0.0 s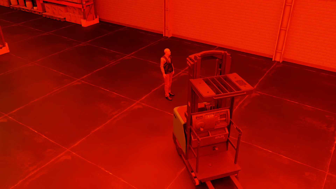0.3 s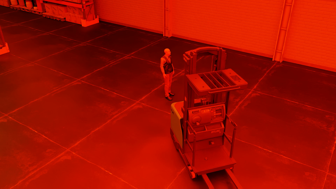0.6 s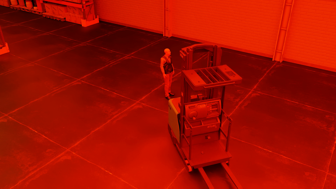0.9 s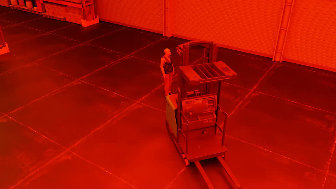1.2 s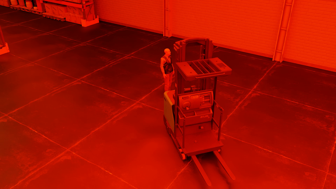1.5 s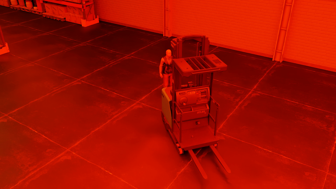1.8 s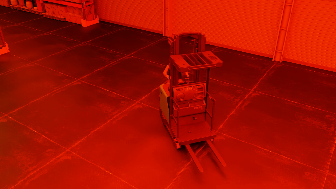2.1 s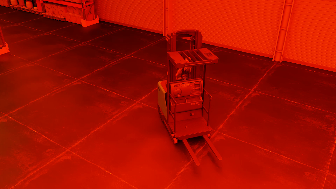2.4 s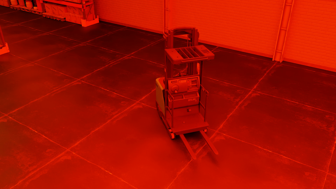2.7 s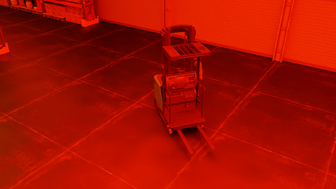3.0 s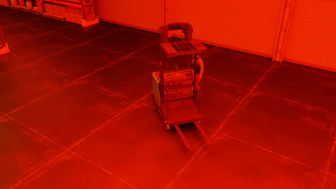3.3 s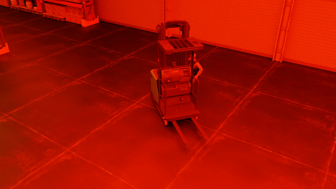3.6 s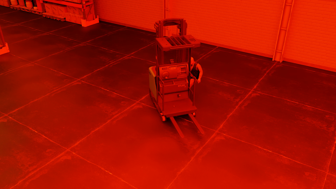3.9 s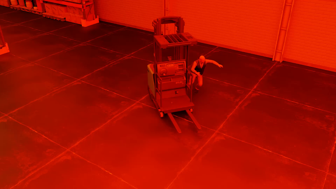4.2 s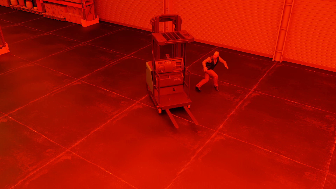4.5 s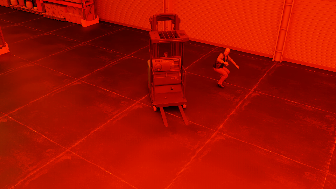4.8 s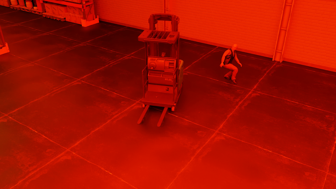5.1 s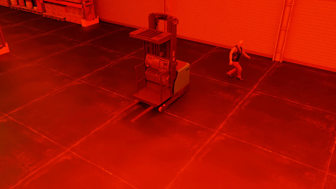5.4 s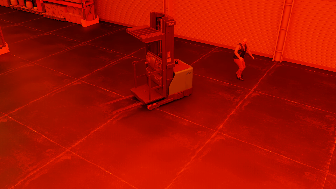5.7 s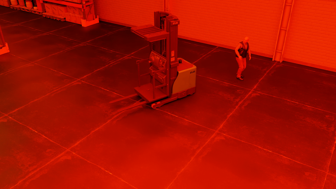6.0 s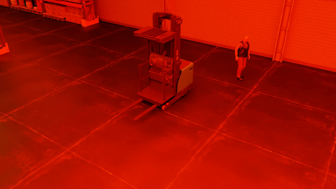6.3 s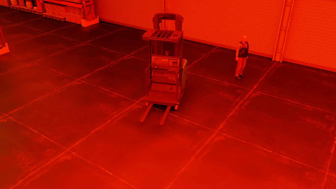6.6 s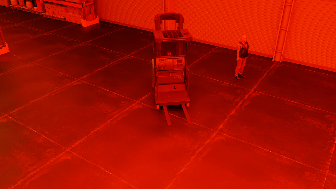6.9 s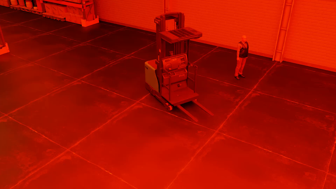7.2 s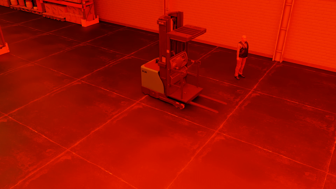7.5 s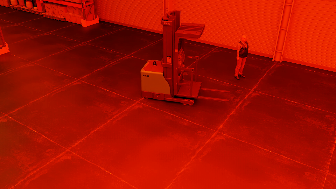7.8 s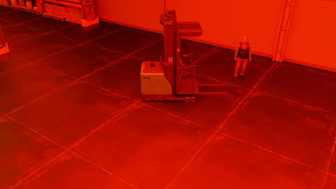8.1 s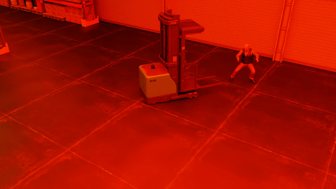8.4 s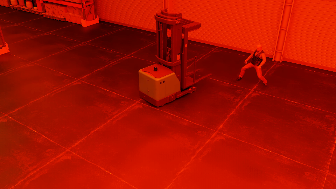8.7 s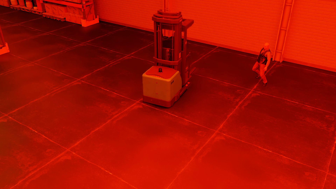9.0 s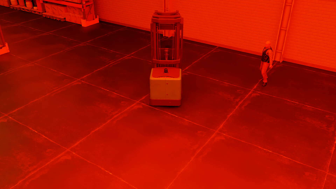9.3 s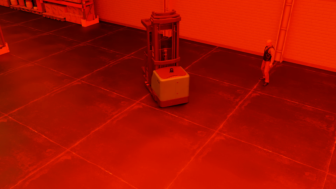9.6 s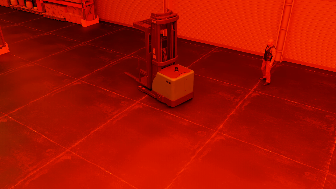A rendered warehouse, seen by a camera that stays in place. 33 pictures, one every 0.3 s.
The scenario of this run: Near miss between a forklift and a person.
